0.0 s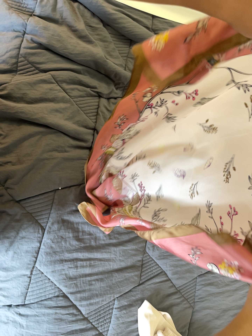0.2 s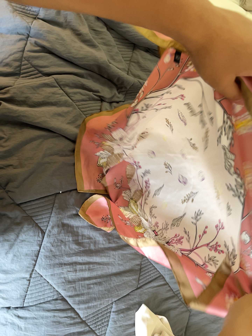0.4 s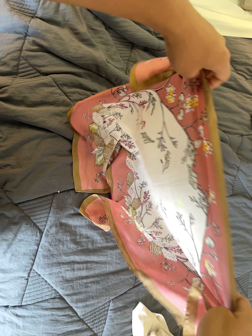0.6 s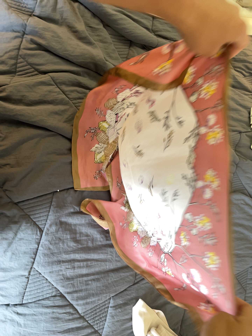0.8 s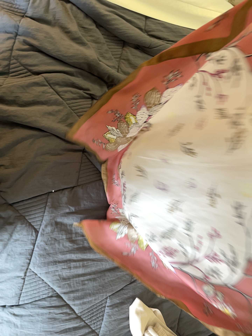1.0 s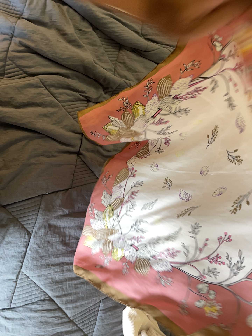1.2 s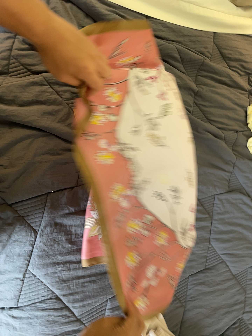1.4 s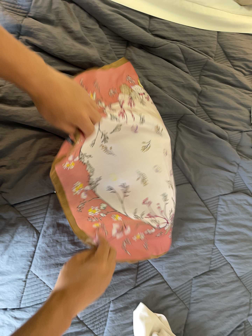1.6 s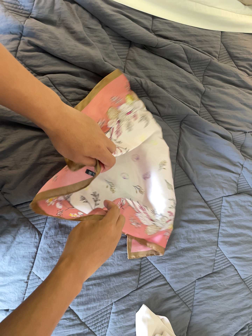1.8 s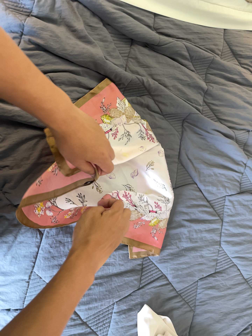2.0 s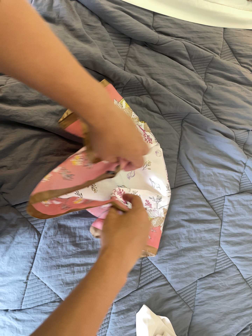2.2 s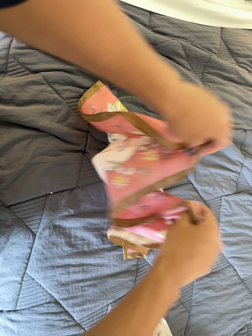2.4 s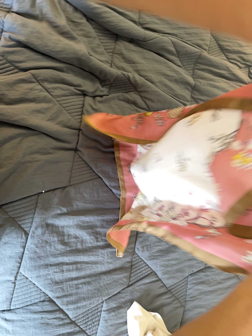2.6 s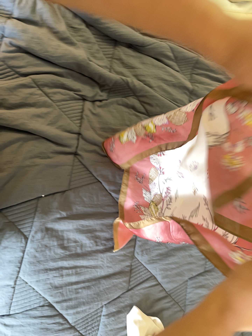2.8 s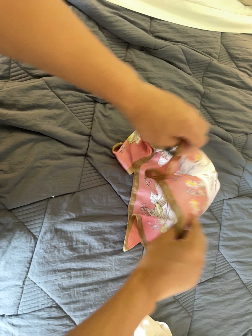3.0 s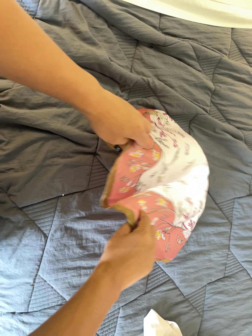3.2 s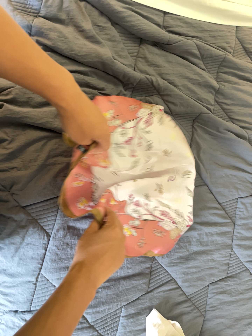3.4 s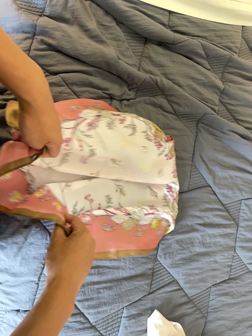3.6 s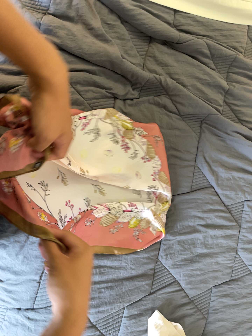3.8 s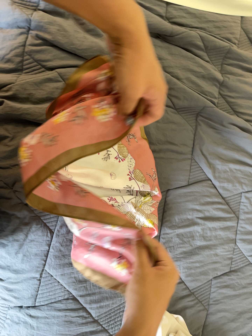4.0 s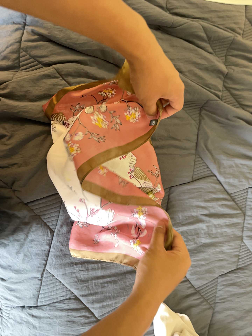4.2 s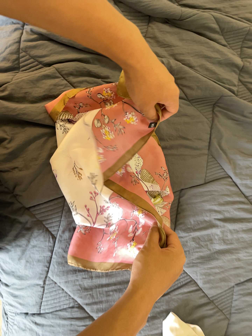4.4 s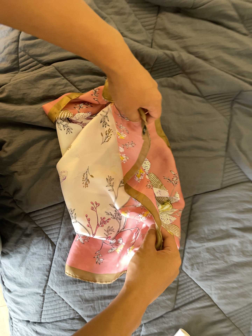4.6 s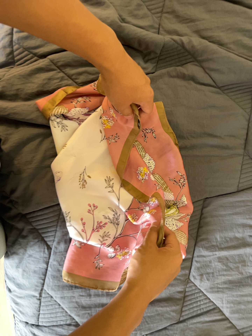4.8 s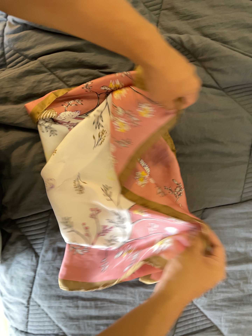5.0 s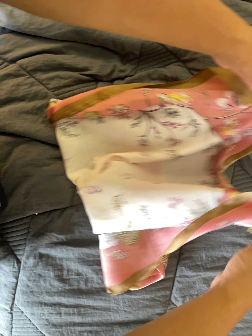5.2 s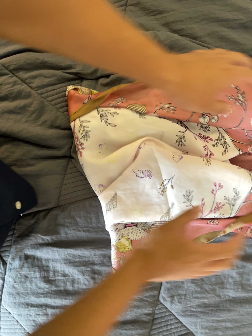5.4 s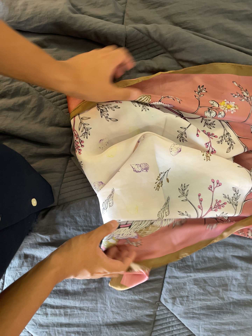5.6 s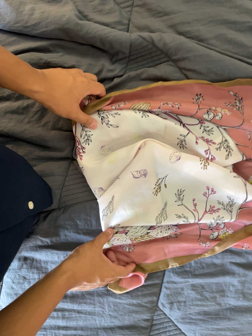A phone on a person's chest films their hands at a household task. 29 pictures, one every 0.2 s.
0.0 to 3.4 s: The camera shifts only a little, or ends up much as it began.
3.4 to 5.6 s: The camera pans to its left by about 25 degrees. It travels to its right and forward, about 40 cm.
The film runs forward here.
